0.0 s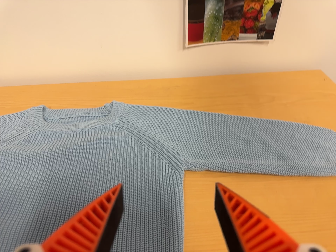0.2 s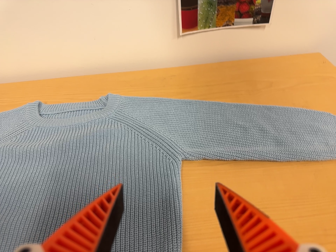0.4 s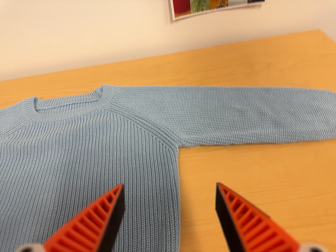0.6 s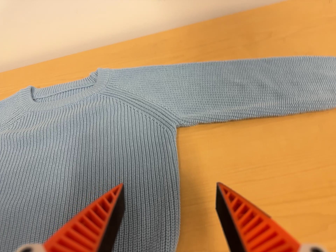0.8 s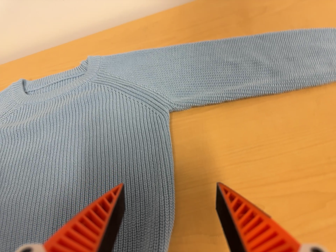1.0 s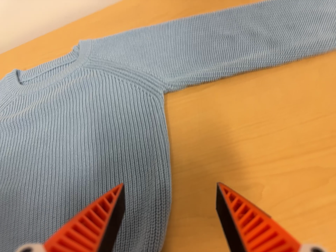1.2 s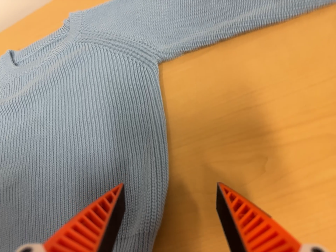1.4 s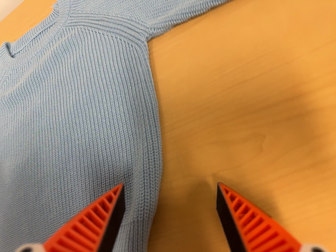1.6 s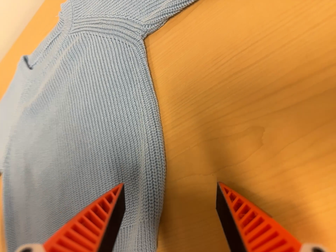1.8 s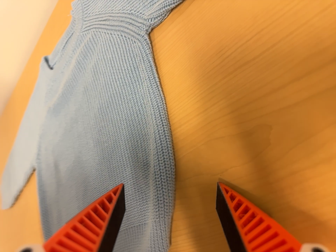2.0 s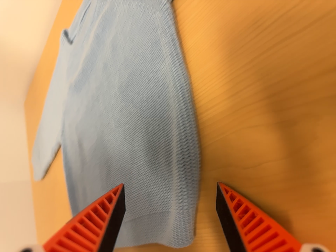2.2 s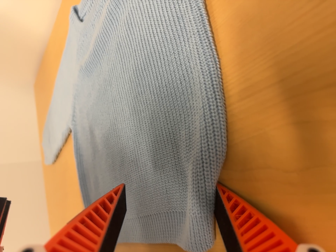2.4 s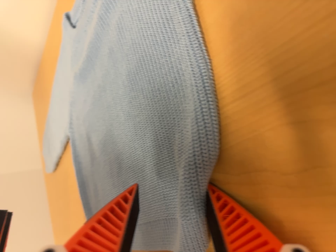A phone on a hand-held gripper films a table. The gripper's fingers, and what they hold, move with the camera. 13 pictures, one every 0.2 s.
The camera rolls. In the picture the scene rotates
counterclockwise.
The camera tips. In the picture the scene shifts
upward.
0.0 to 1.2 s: The camera pans to its left by about 10 degrees. It travels to its right and forward, about 12 cm. Its aim tips toward the bottom of its view by about 20 degrees, and the scene shifts upward. It rolls about its line of sight by about 20 degrees, and the scene rotates counterclockwise.
1.2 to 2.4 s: The scene slides to the right, as the camera pans about 30 degrees to its left. It travels to its right, forward and toward the top of its view, about 14 cm. Its aim tips toward the bottom of its view by about 20 degrees, and the scene shifts upward. It rolls about its line of sight by about 15 degrees, and the scene rotates counterclockwise.
The film runs forward here.
